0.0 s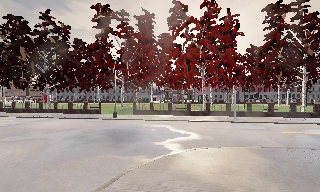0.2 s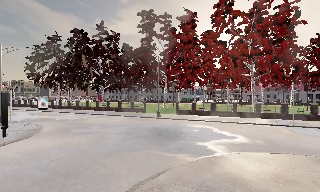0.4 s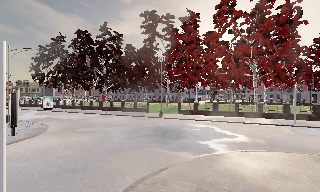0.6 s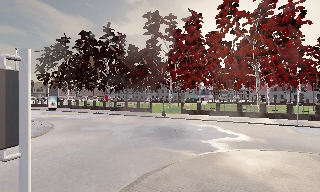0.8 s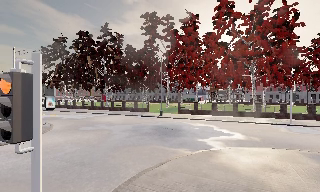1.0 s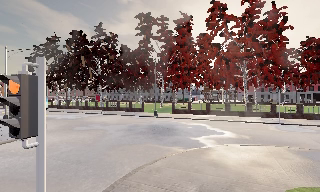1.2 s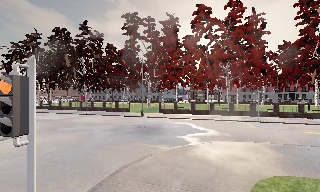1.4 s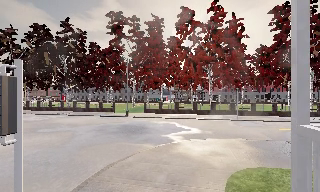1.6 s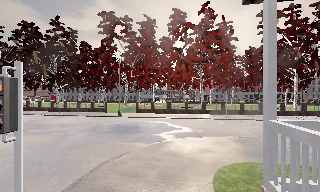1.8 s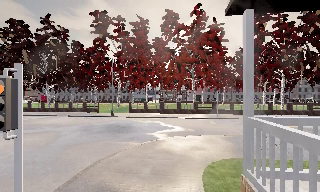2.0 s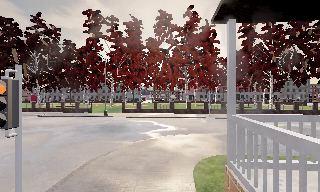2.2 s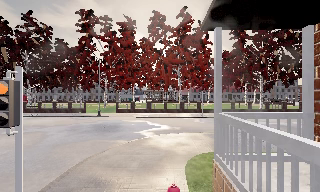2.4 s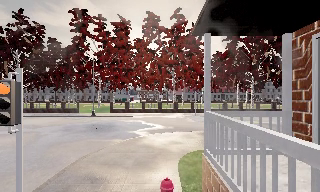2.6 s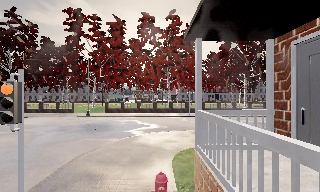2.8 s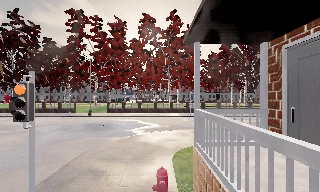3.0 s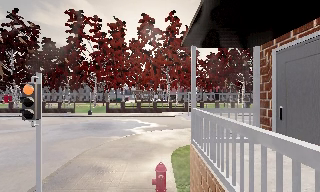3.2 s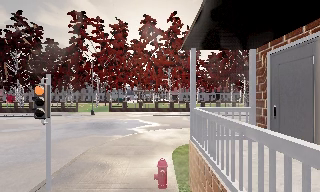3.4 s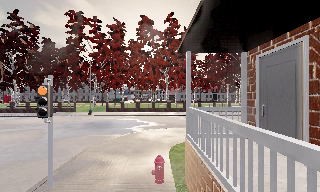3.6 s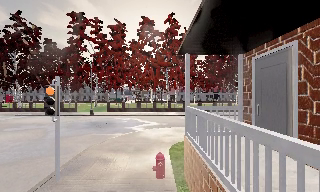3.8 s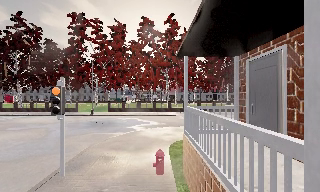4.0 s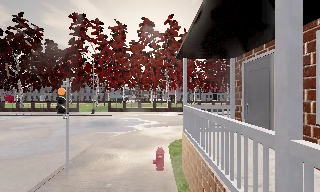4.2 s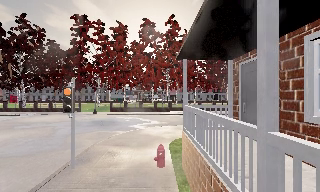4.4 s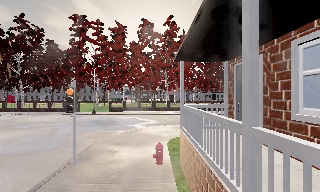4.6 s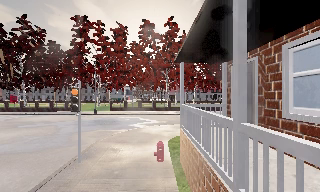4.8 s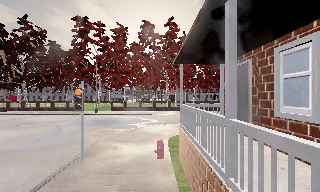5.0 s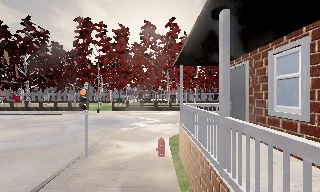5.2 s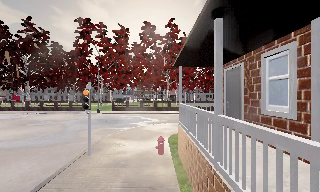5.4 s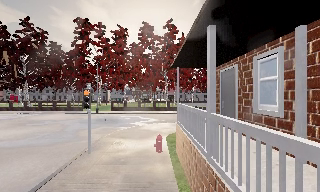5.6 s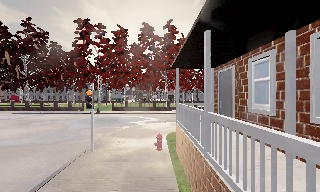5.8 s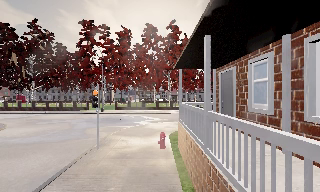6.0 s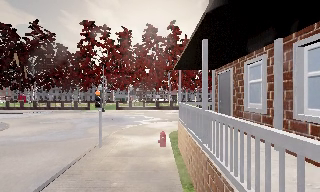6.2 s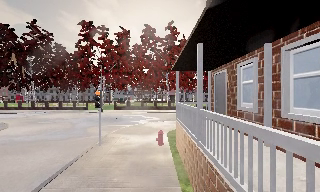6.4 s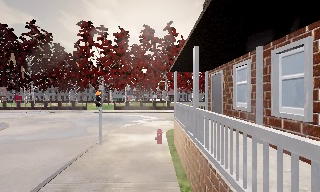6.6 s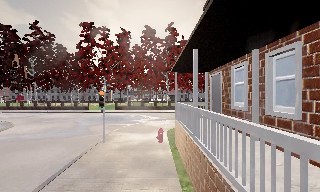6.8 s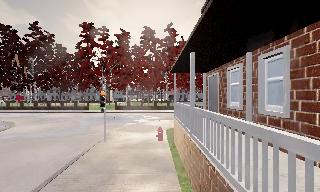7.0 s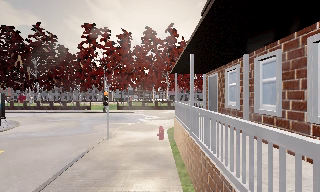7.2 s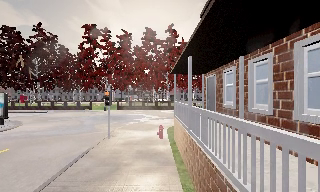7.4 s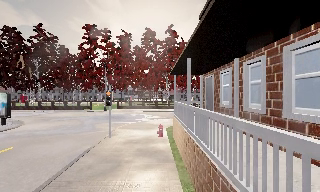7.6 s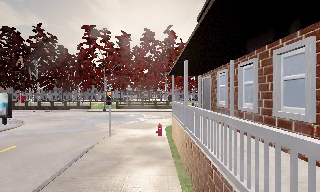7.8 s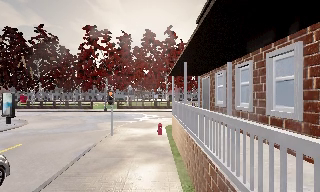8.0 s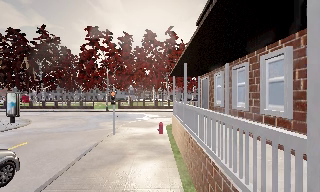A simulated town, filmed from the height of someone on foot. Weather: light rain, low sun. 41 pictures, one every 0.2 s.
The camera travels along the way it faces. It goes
backward.
0.0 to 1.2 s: The camera travels backward, about 1.5 m, so what stands in front gets smaller.
1.2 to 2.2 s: The camera swings to its right by about 15 degrees, and the scene slides to the left. It travels backward, about 1.5 m, so what stands in front gets smaller.
2.2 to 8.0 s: The camera travels backward, about 8 m, so what stands in front gets smaller.
The film runs backward here.
